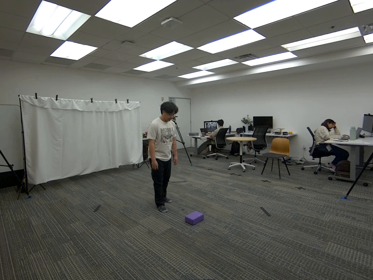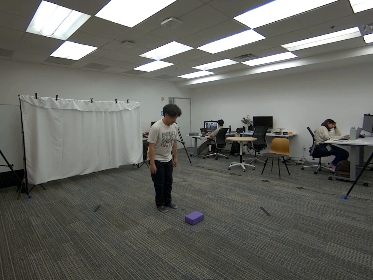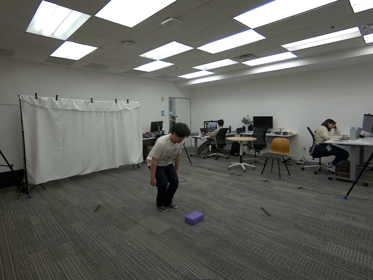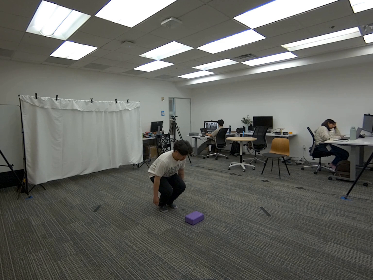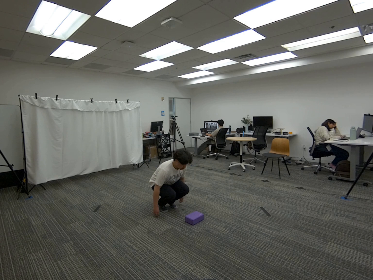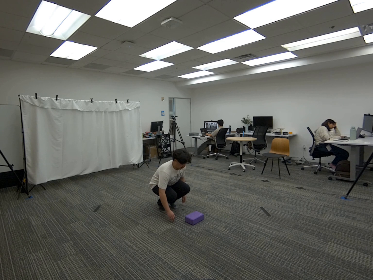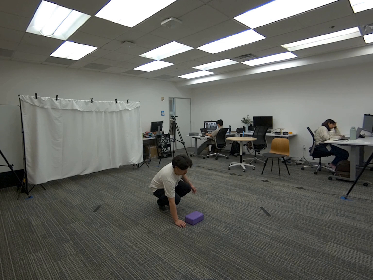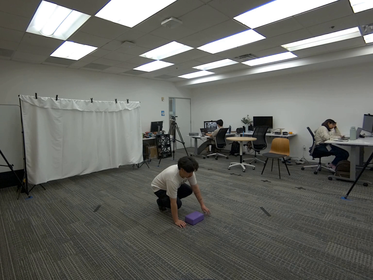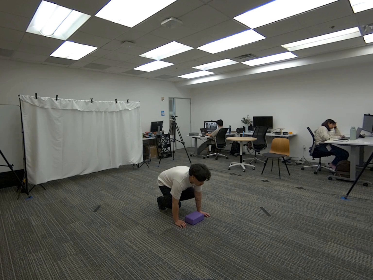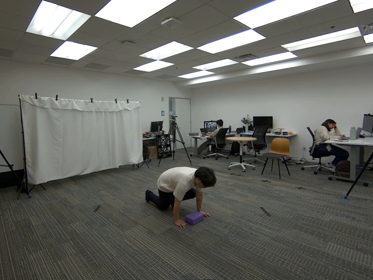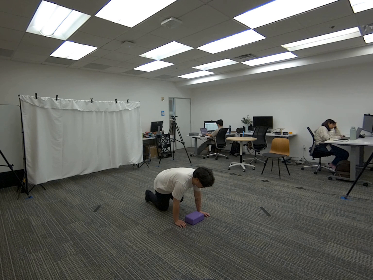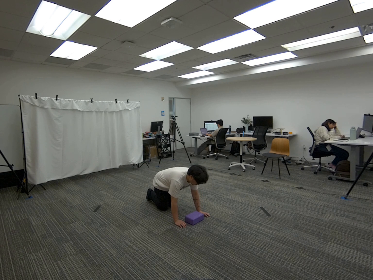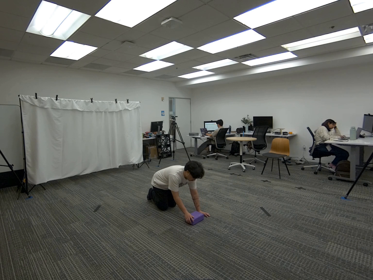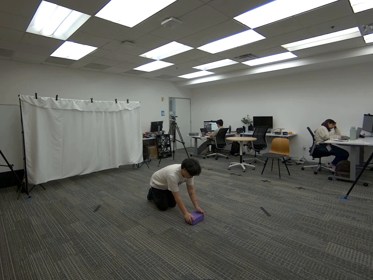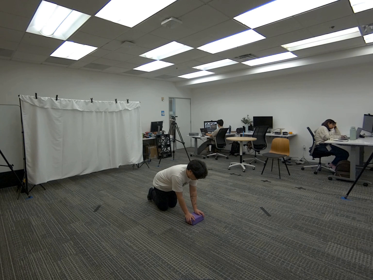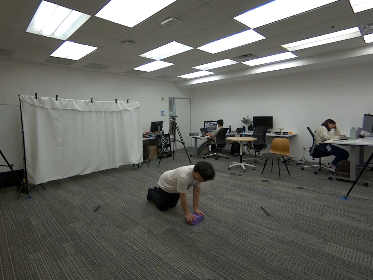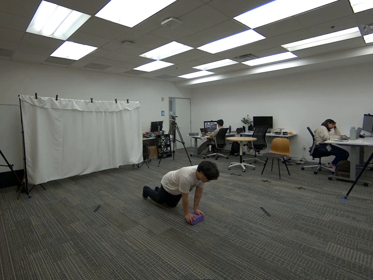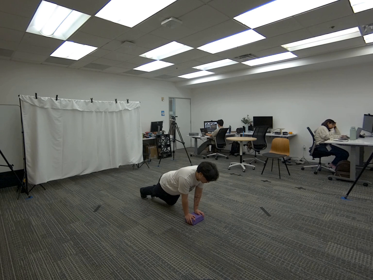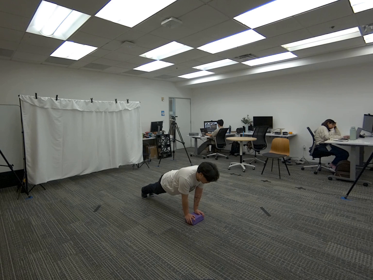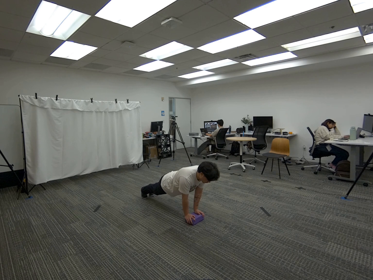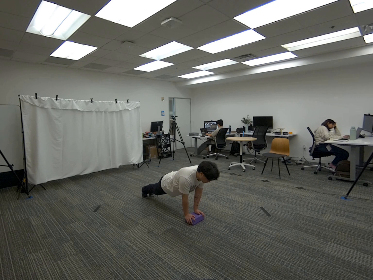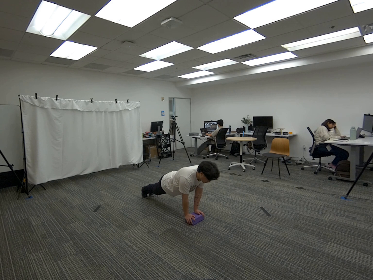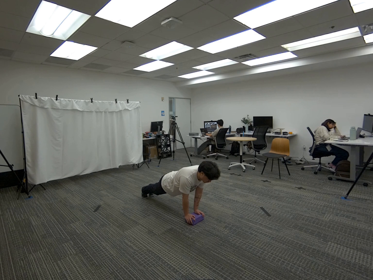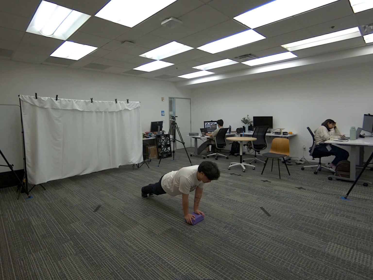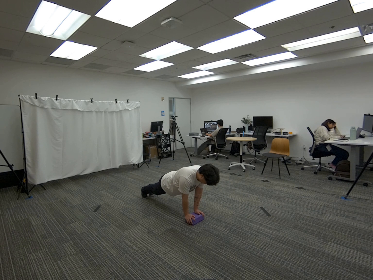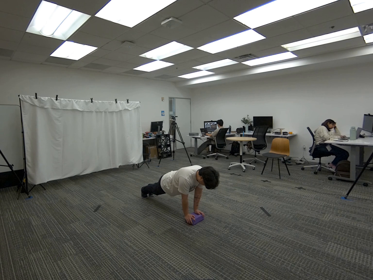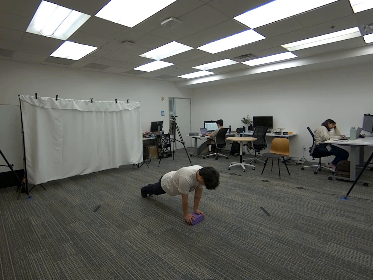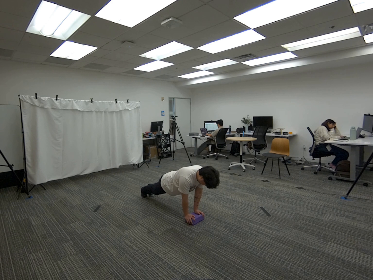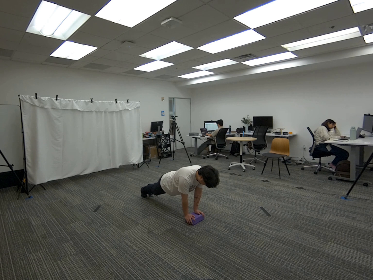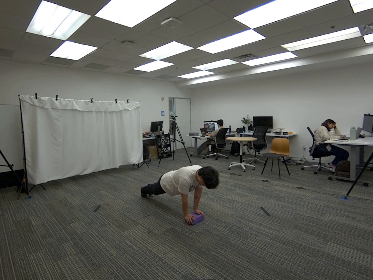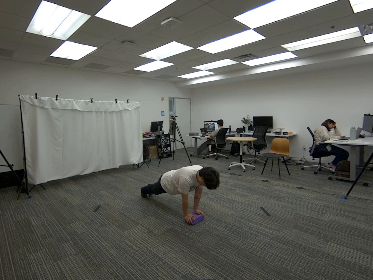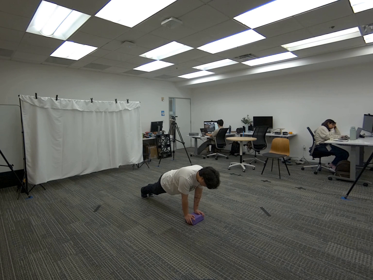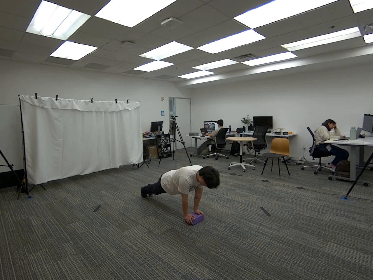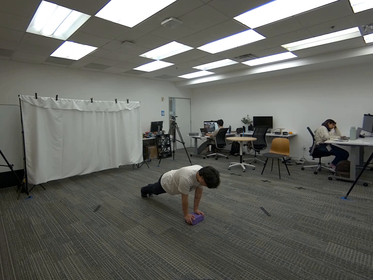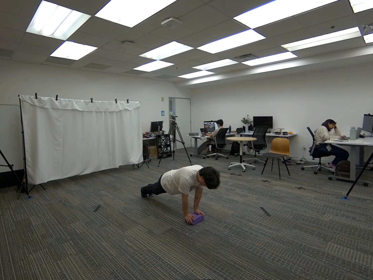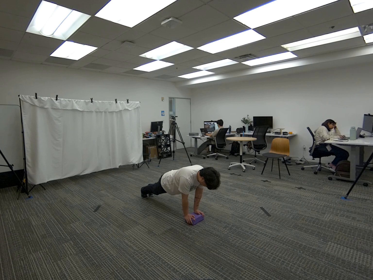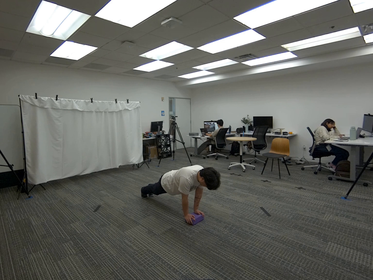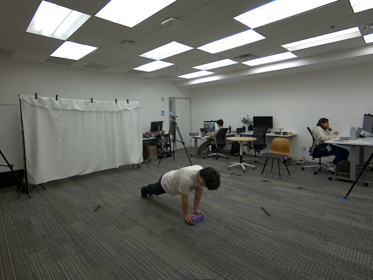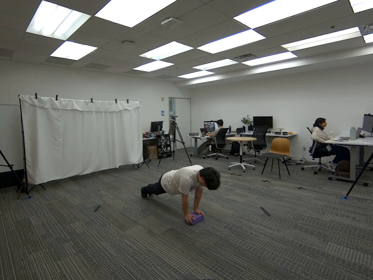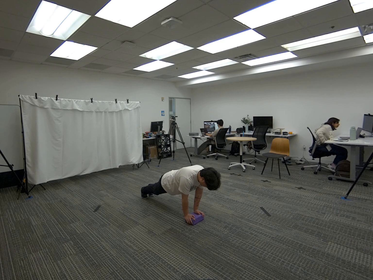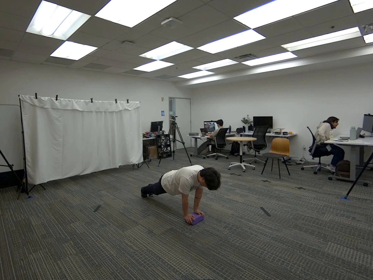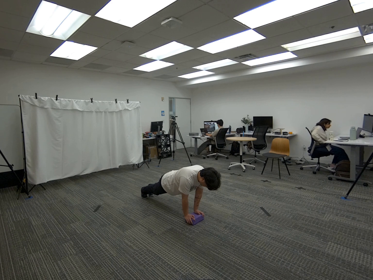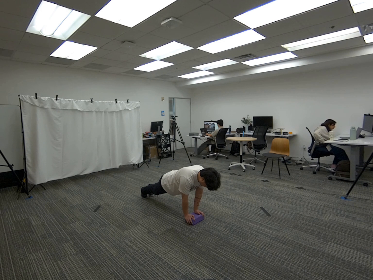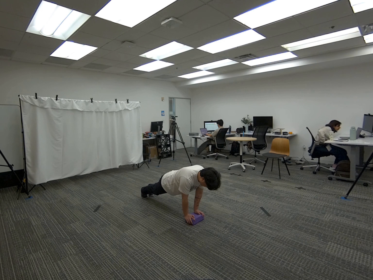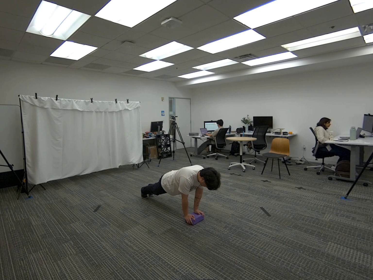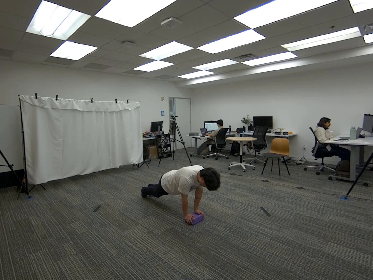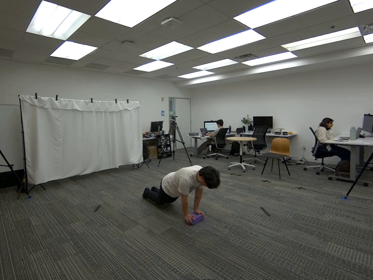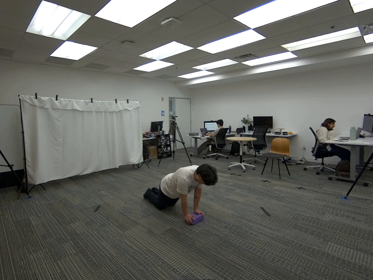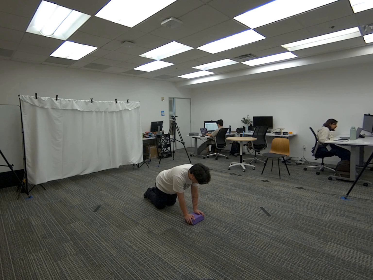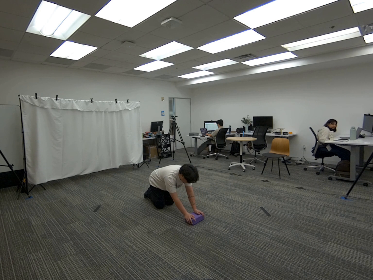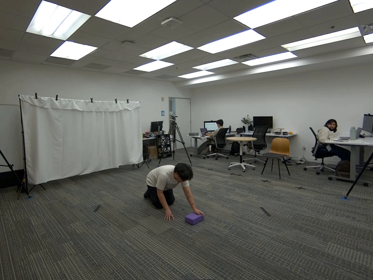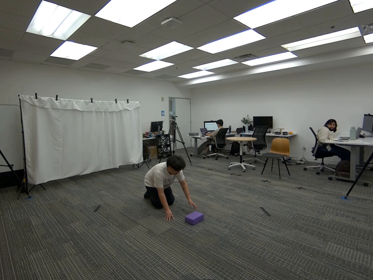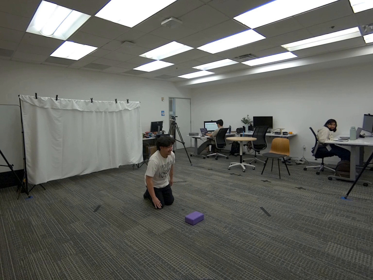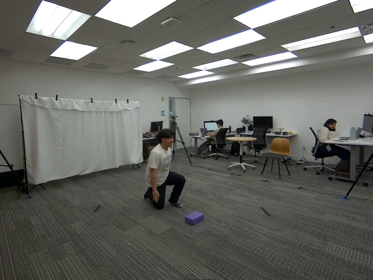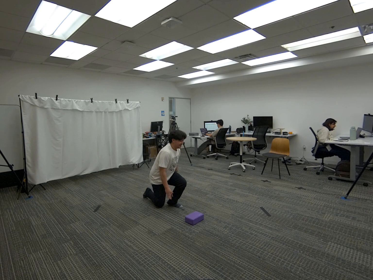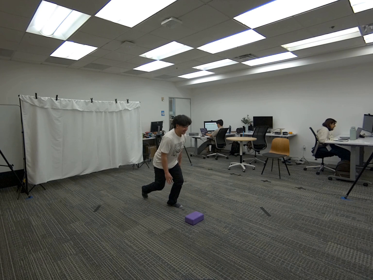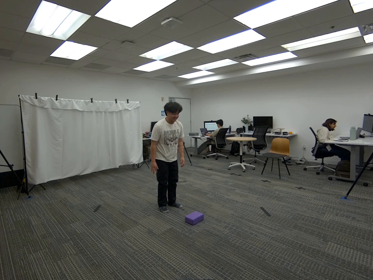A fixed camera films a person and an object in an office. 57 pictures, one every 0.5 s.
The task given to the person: Walk over to the yoga block on the ground and proceed to get into a plank position as you hold onto the yoga block. Hold the plank until the end of the session and then stand up.
